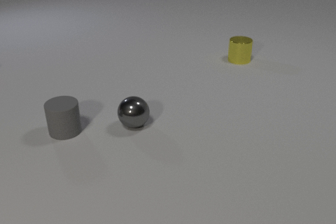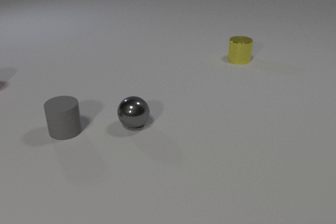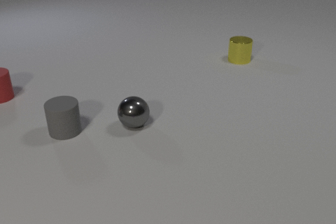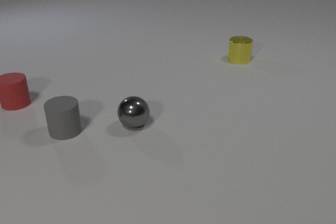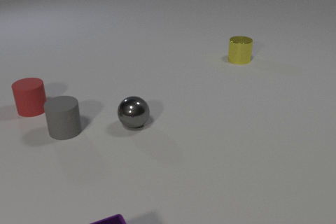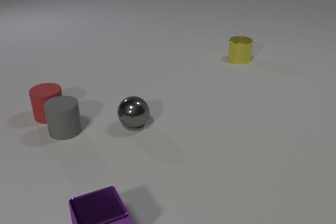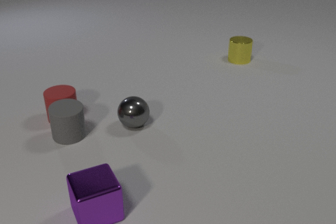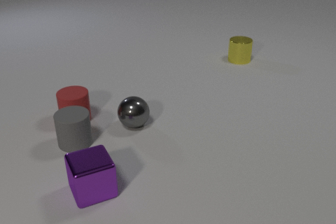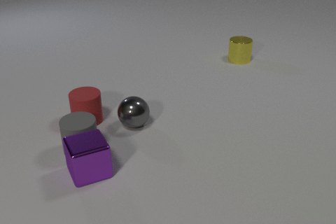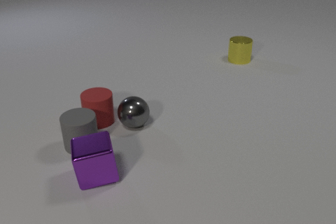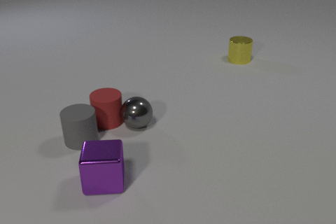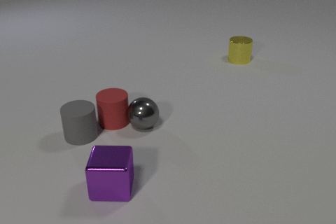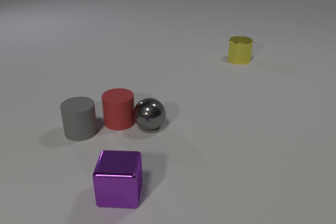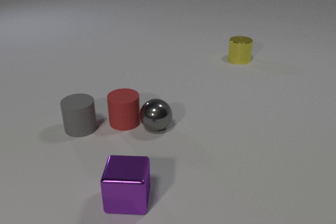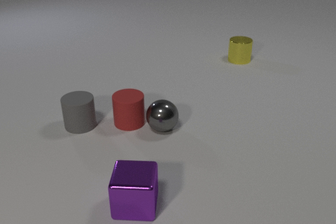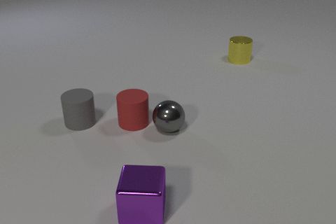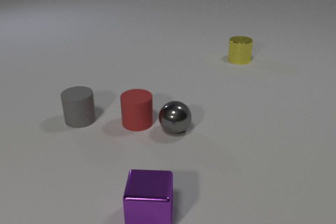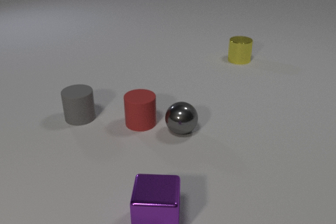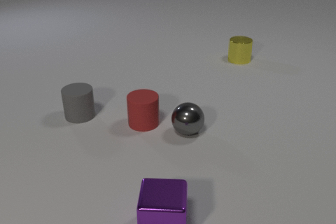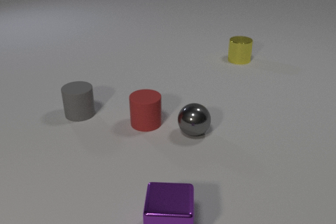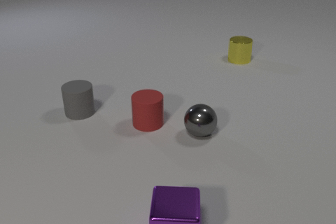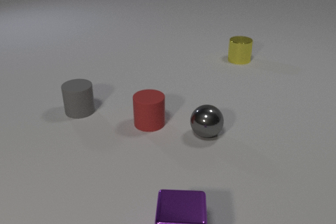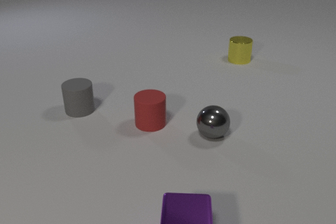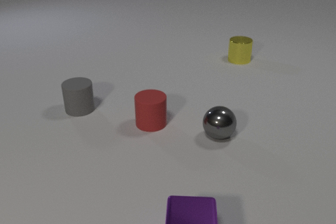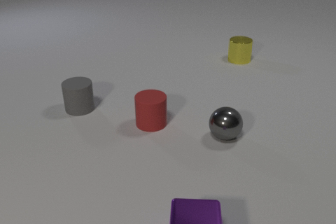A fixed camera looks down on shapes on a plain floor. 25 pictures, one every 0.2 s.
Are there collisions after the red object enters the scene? yes.
Are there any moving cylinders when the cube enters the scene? yes.
What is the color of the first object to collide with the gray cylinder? red.
0.0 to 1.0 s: The red rubber cylinder comes in at the left edge, slides toward the camera and to the right. The purple metal cube comes in at the bottom edge, slides away from the camera.
1.0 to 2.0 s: The red rubber cylinder slides to the right and toward the camera. The gray rubber cylinder slides toward the camera and to the right. The purple metal cube slides away from the camera, spins clockwise seen from above by about 15 degrees, its near face sliding to the left. The red rubber cylinder and the gray rubber cylinder collide. The gray rubber cylinder and the purple metal cube collide. The red rubber cylinder and the gray metal sphere collide.
2.0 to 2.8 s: The red rubber cylinder slides to the right. The gray rubber cylinder slides away from the camera. The gray metal sphere rolls to the right. The purple metal cube slides toward the camera and to the right.
2.8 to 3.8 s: The red rubber cylinder slides to the right. The gray rubber cylinder slides away from the camera. The gray metal sphere rolls to the right. The purple metal cube slides toward the camera and to the right.
3.8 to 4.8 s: The gray rubber cylinder slides away from the camera. The gray metal sphere rolls to the right. The purple metal cube slides to the right and toward the camera.
